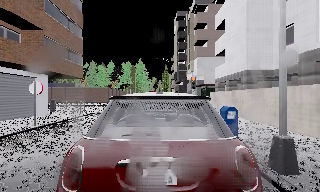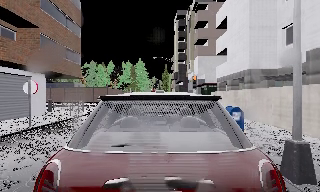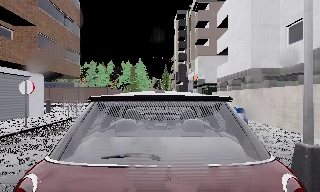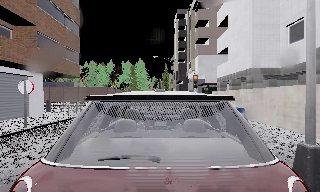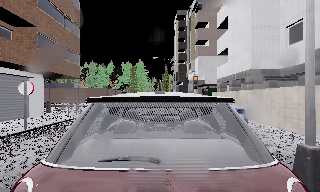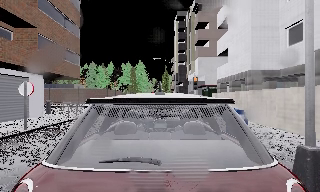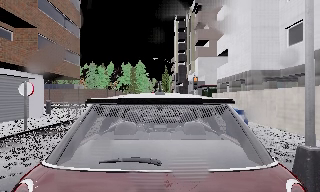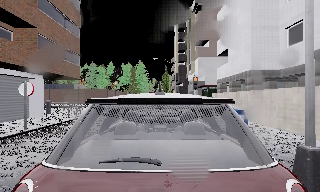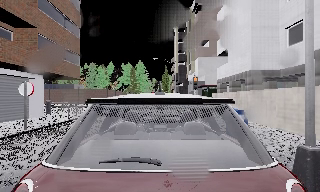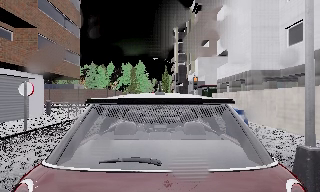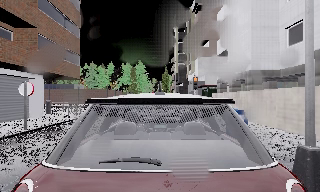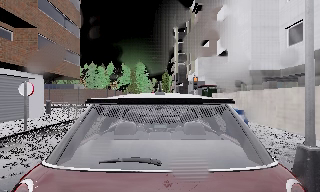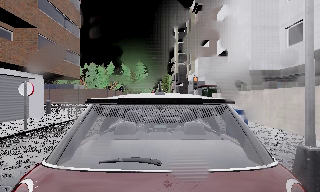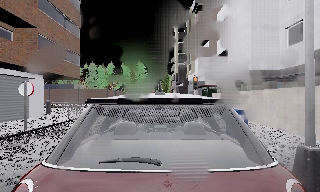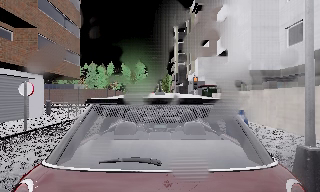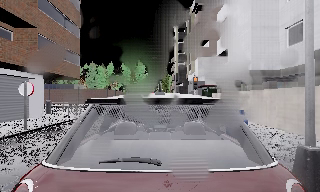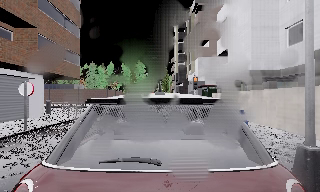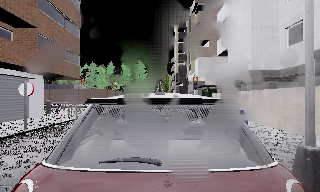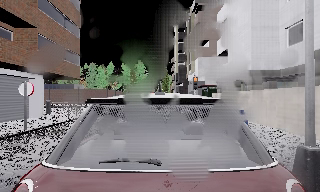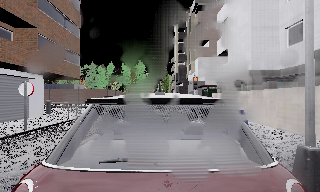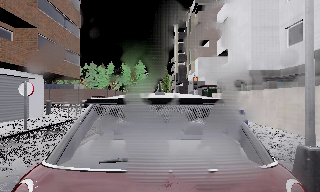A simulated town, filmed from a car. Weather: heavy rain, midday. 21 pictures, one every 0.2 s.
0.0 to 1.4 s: The camera travels forward, about 0.5 m, so what stands in front looms larger. It loses speed.
1.4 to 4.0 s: The camera keeps its place and its aim.
The film runs forward here.
